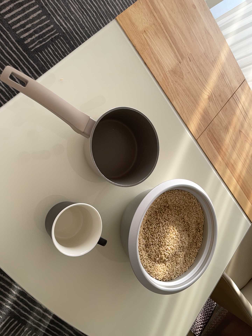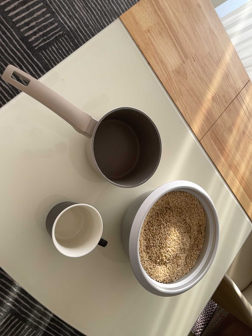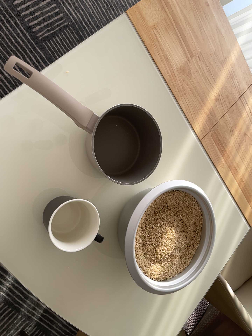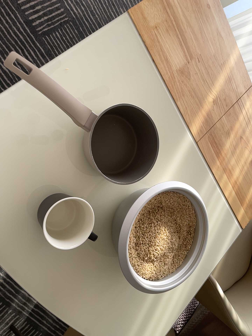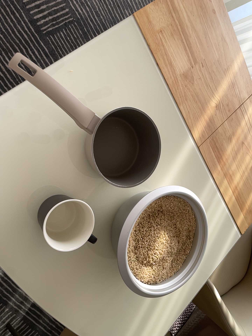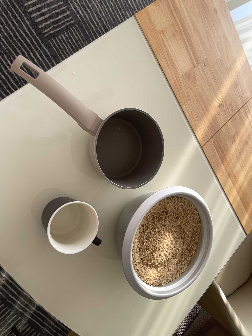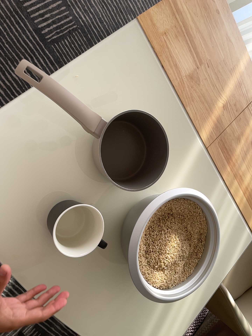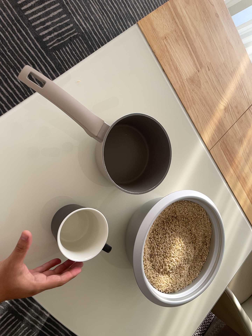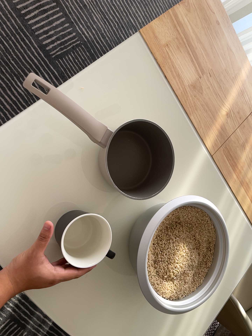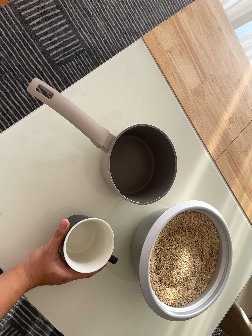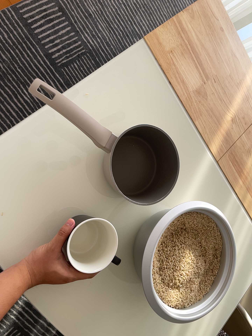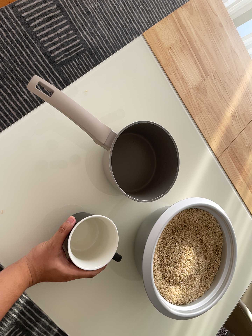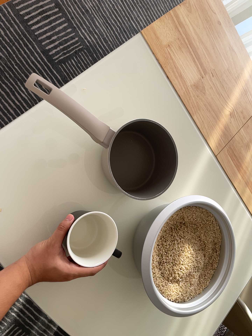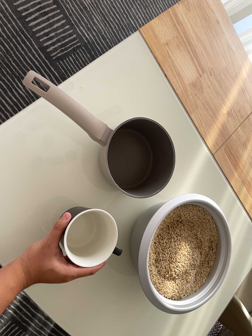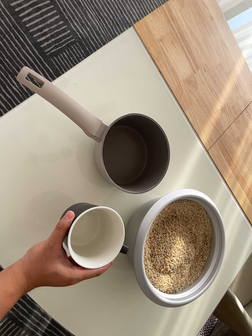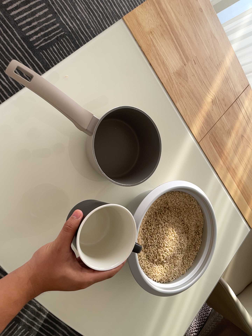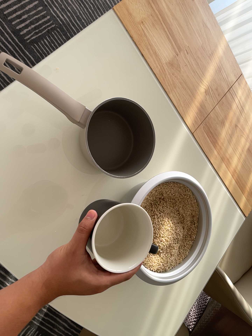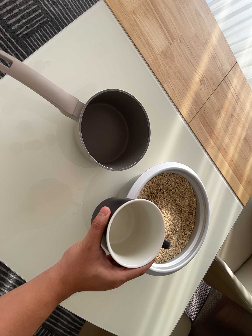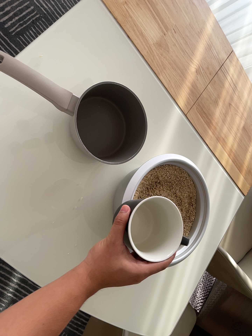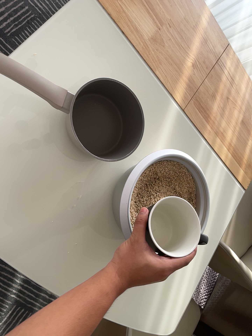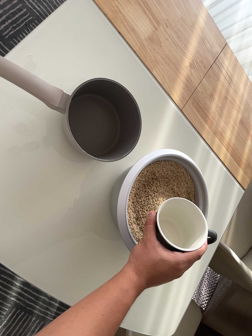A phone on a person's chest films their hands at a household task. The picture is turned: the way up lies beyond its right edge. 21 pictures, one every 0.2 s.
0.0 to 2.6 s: The camera shifts only a little, or ends up much as it began.
2.6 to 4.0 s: The camera rolls about its line of sight by about 10 degrees, and the scene rotates counterclockwise.
The film runs forward here.
